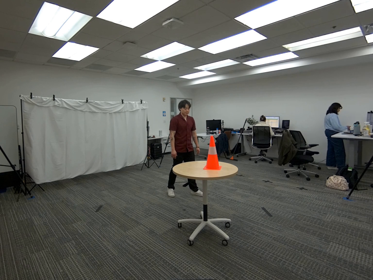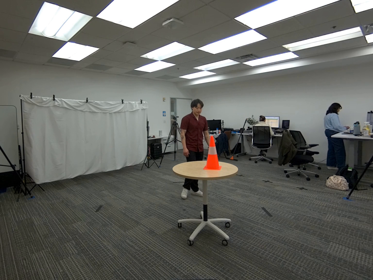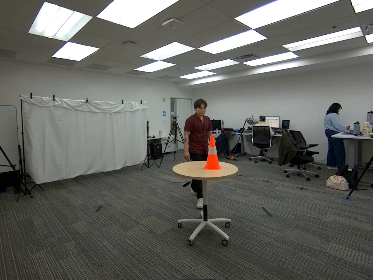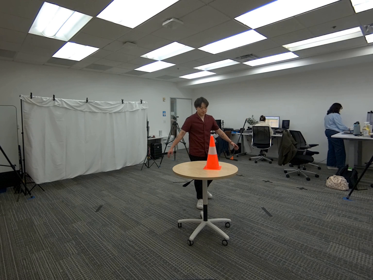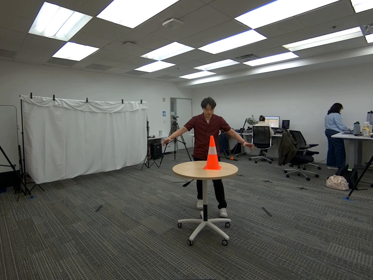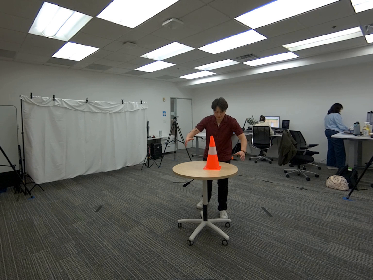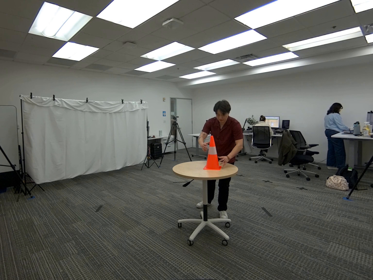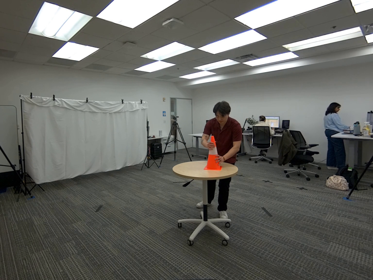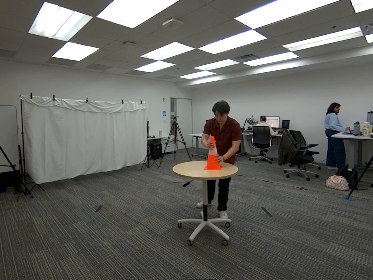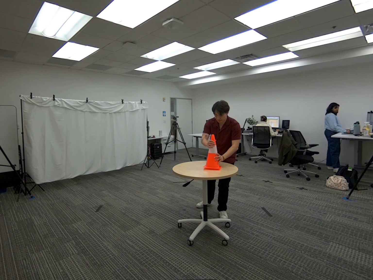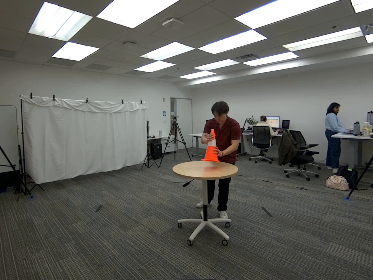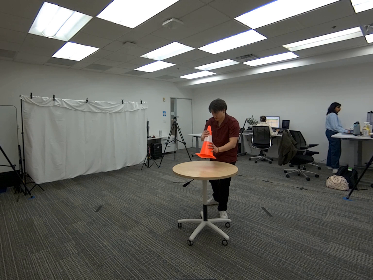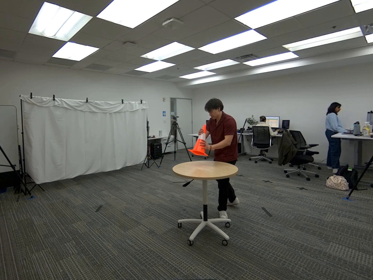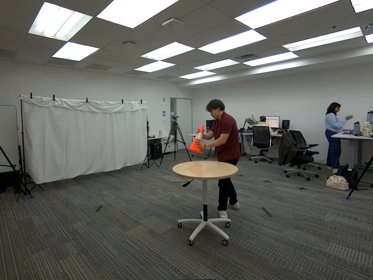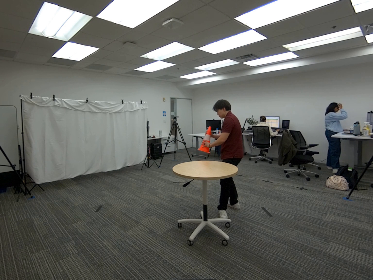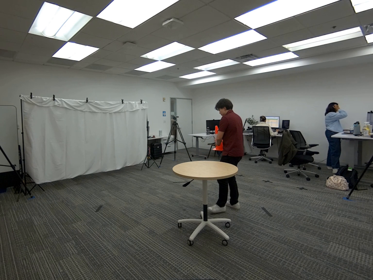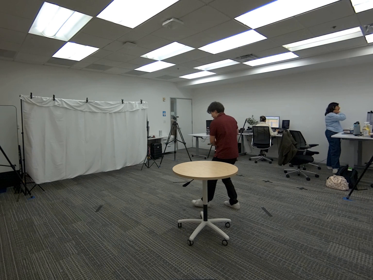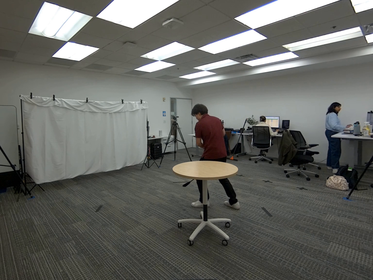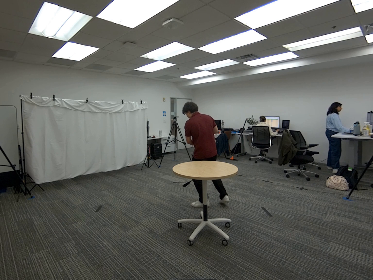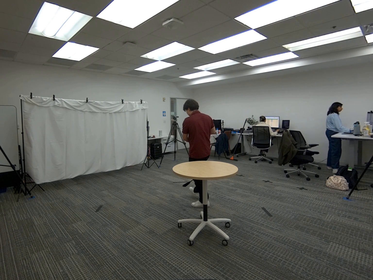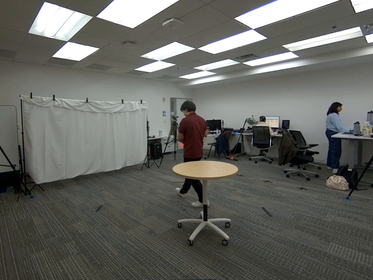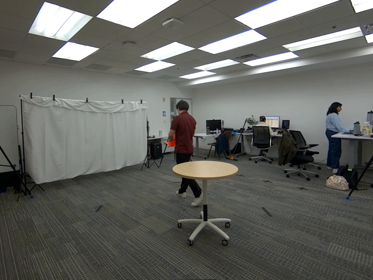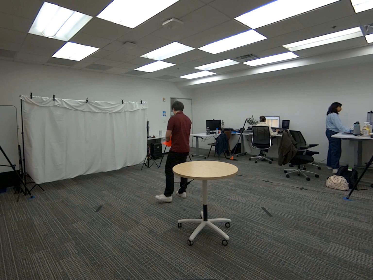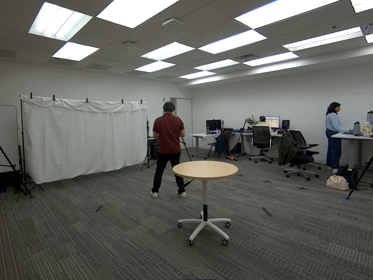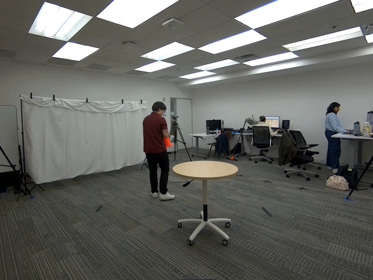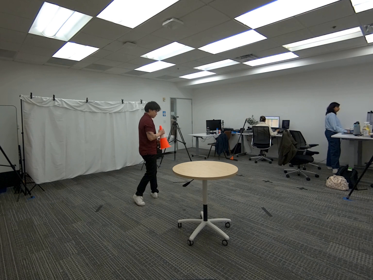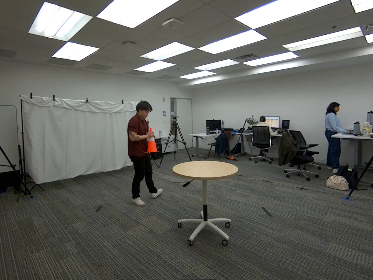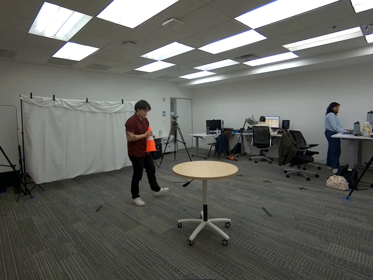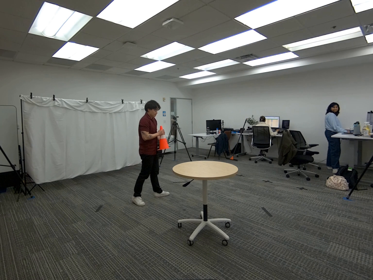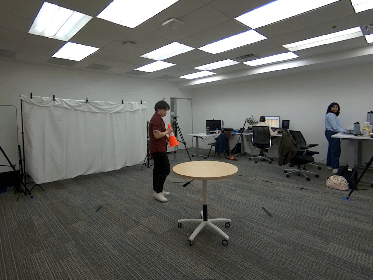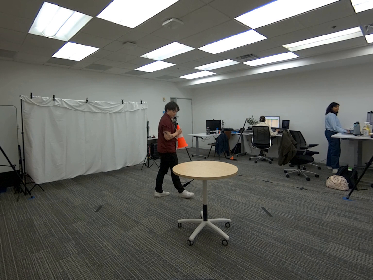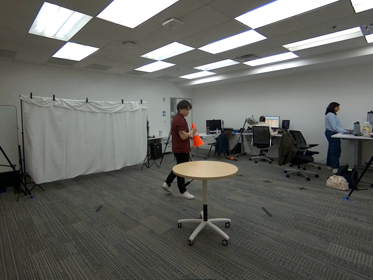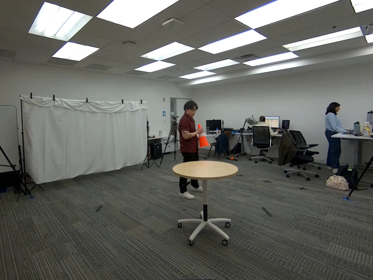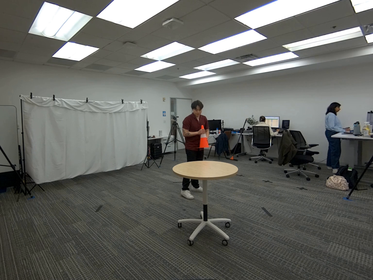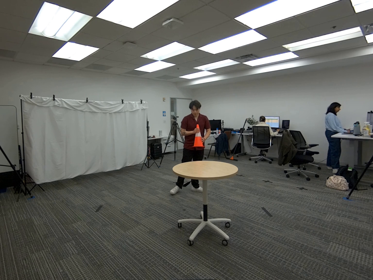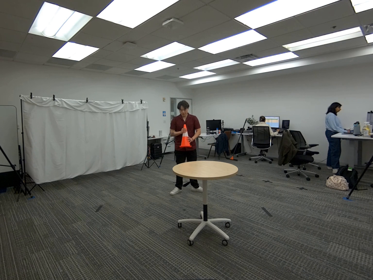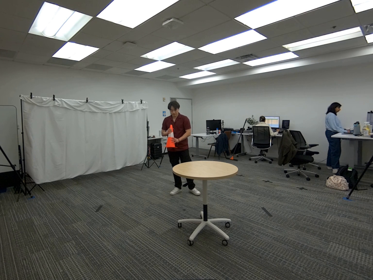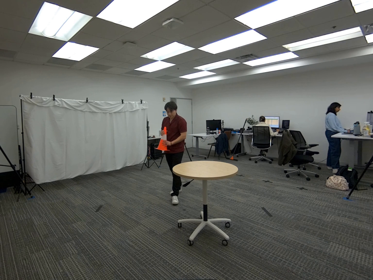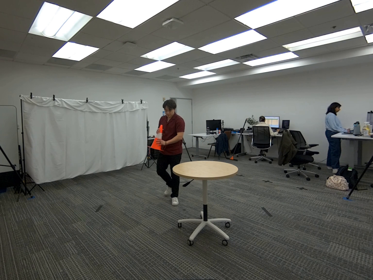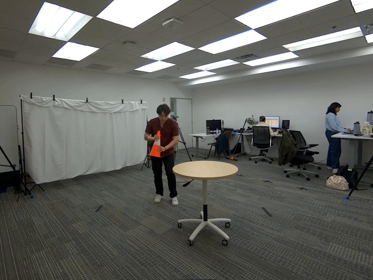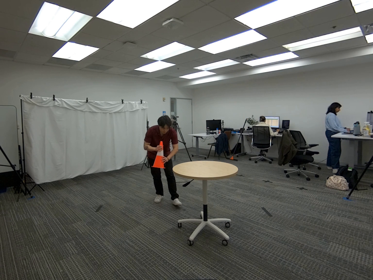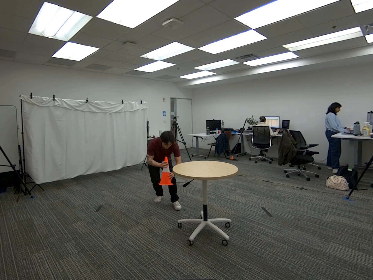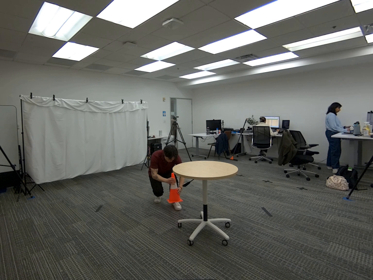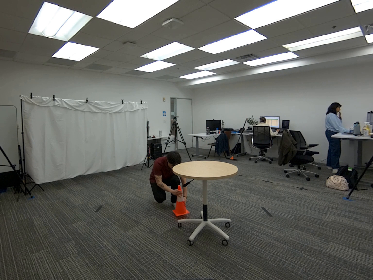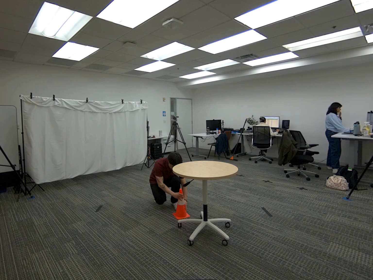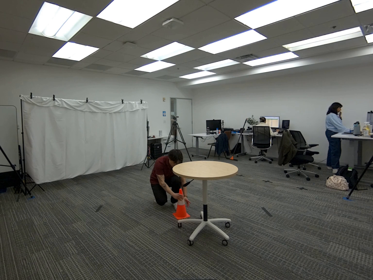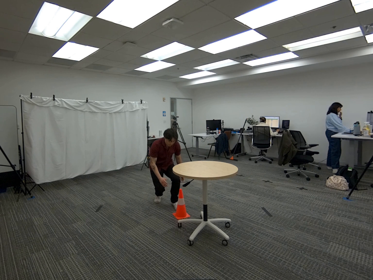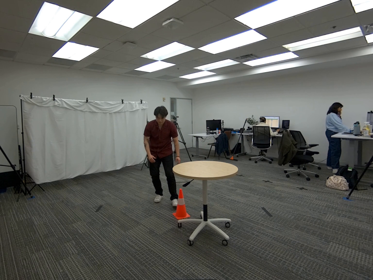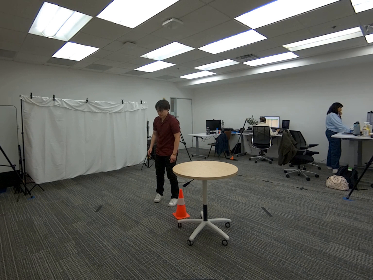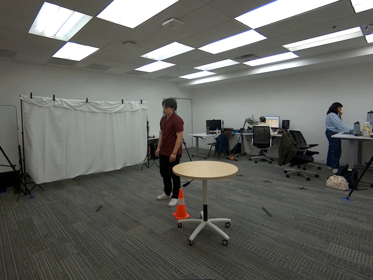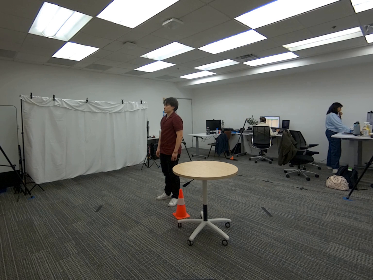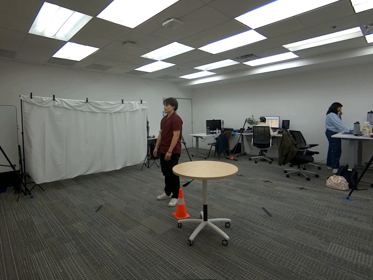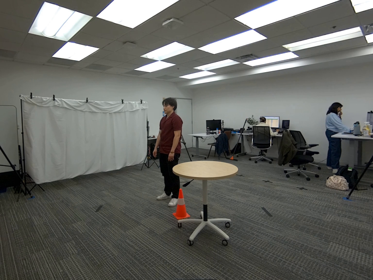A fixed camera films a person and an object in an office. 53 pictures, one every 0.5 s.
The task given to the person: Walk over to the traffic cone on the tround table, pick up the cone with both hands and place it on the ground.
